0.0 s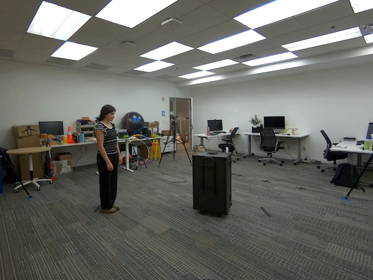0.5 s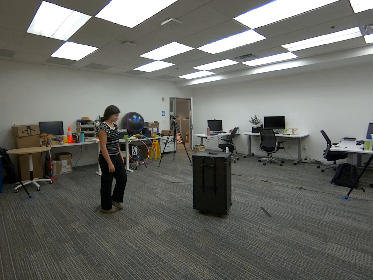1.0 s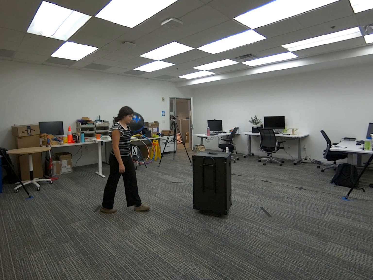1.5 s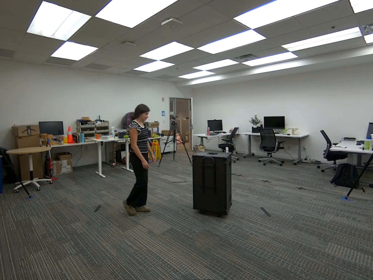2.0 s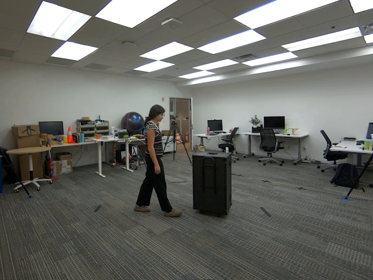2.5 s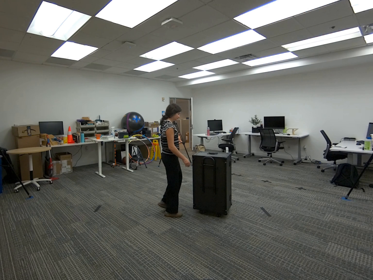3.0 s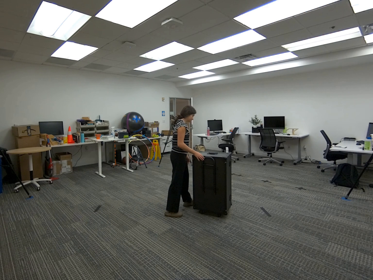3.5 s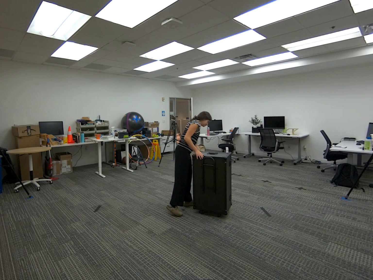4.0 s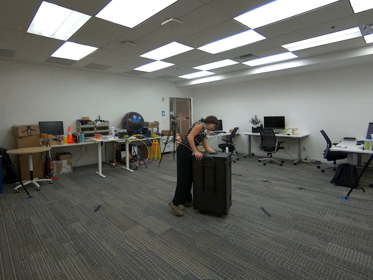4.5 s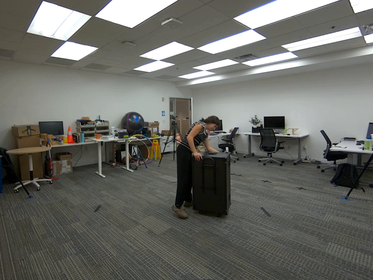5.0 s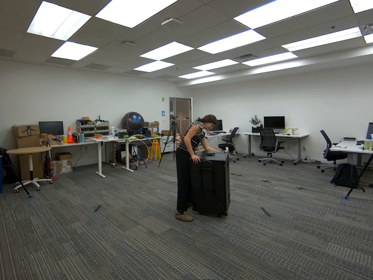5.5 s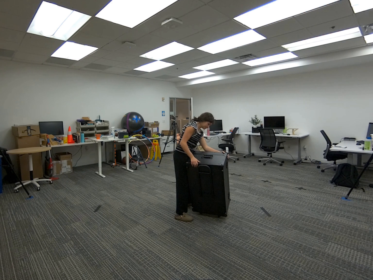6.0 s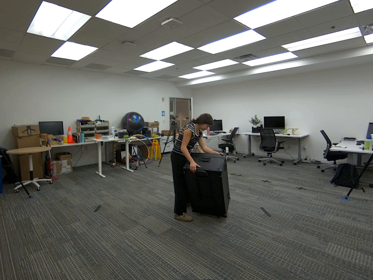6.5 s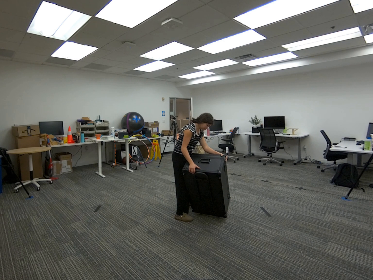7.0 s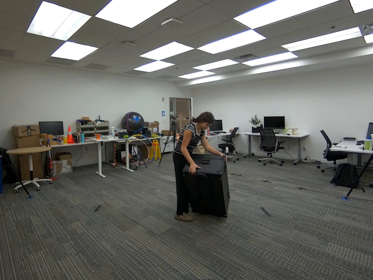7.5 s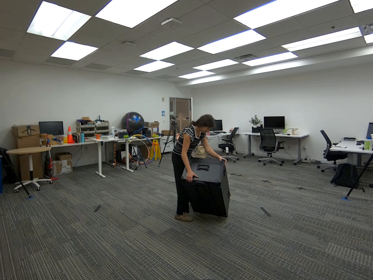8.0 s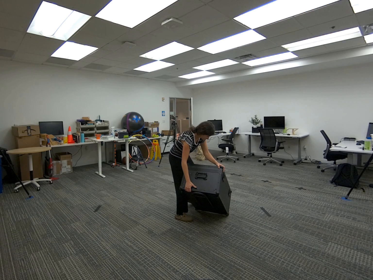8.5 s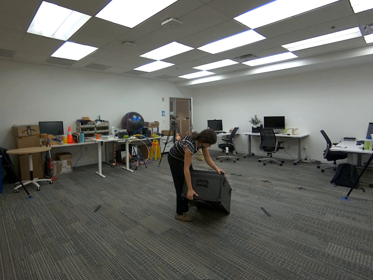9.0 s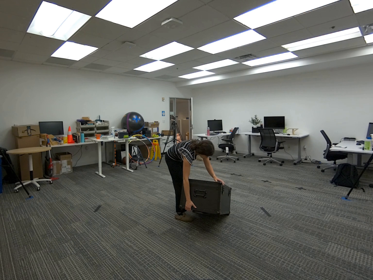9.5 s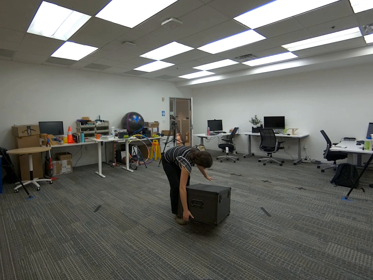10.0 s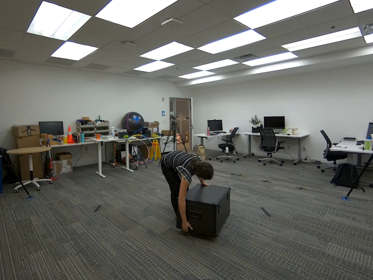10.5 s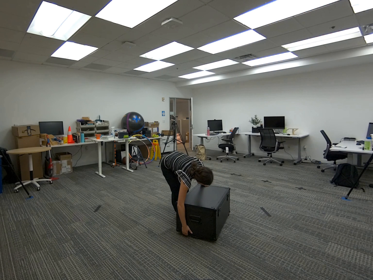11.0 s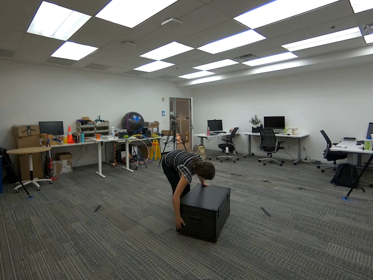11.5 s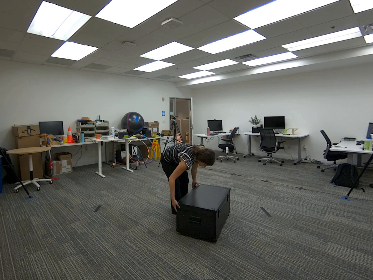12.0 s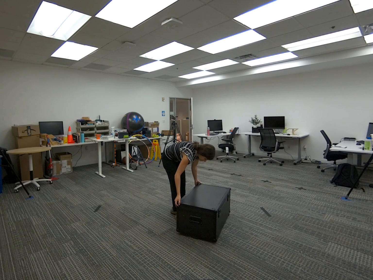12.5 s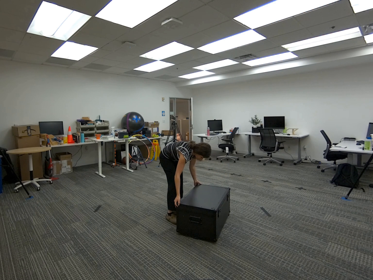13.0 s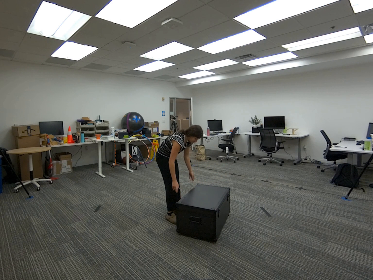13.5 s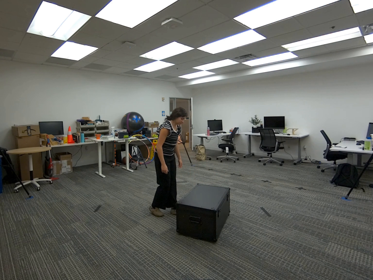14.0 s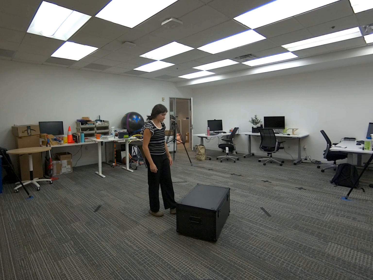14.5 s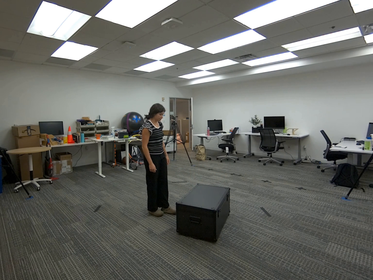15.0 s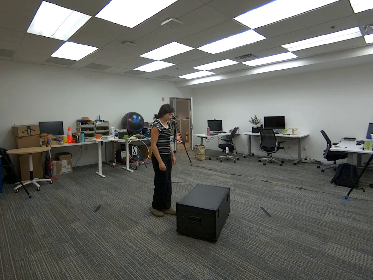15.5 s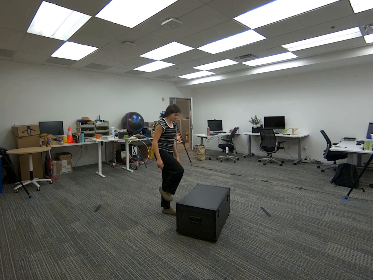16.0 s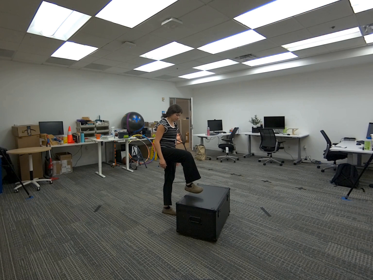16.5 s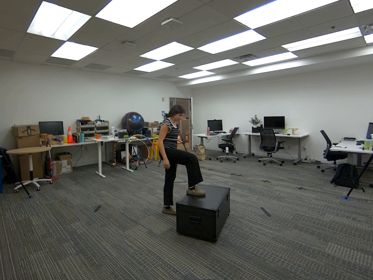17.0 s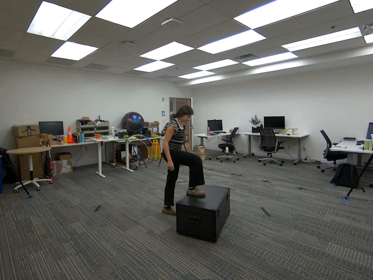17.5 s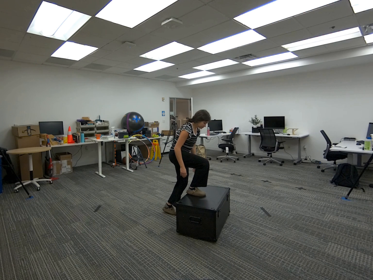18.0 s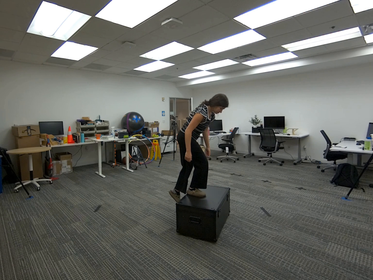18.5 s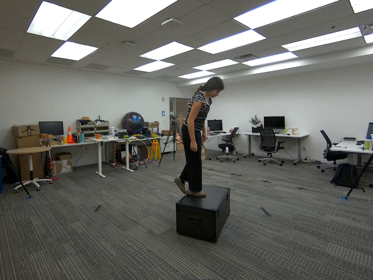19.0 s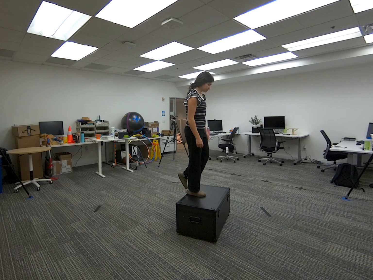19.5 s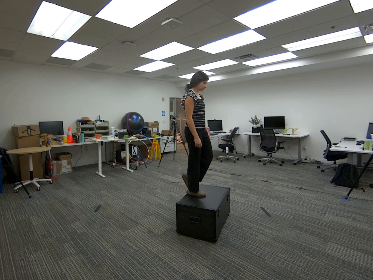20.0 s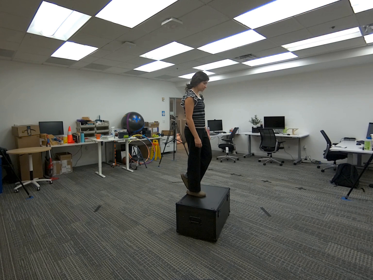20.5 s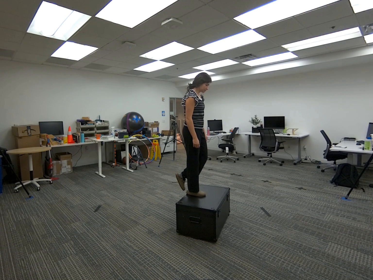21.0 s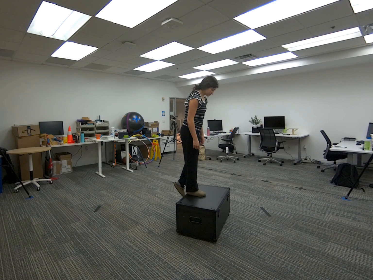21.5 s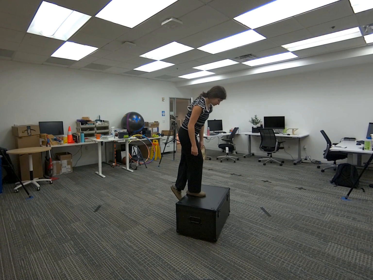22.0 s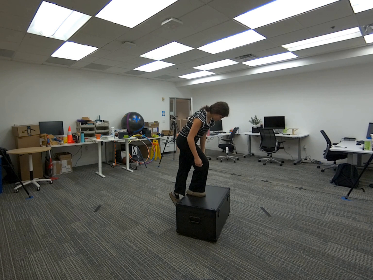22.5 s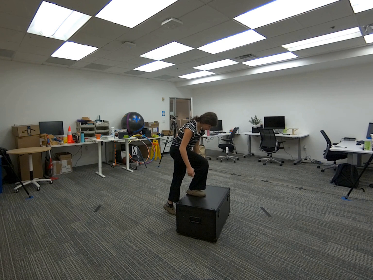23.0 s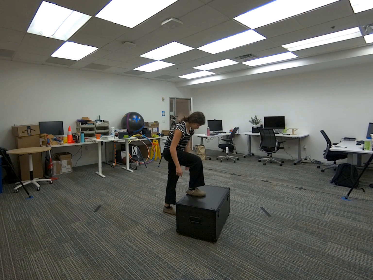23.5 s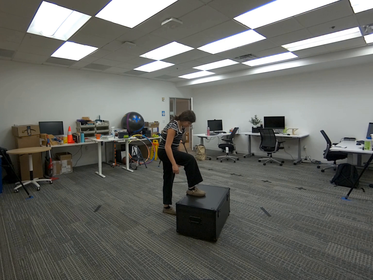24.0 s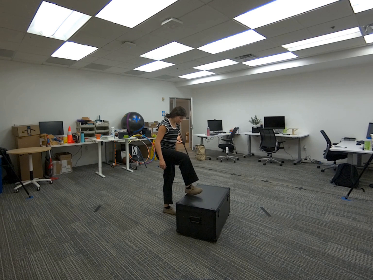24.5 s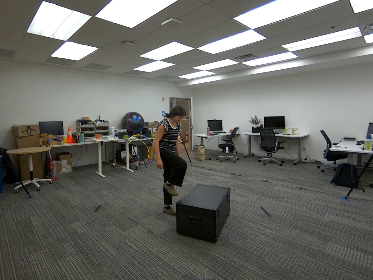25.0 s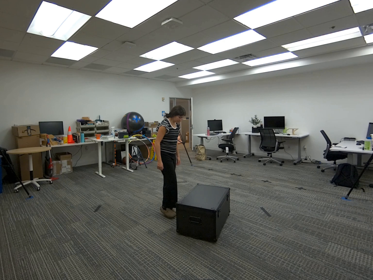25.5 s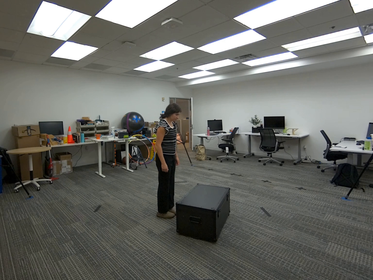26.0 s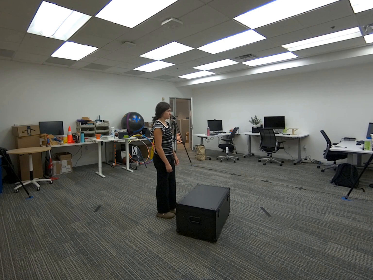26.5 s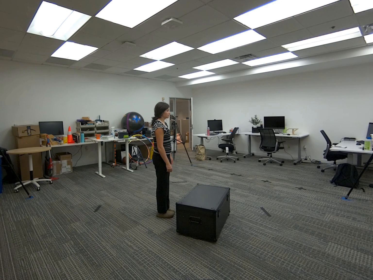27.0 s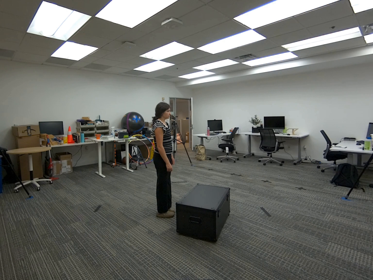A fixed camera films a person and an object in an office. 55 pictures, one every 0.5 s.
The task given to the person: Walk over to the G1 Box and place the box on its side and proceed to step onto the box using only one foot. Step down when done.
